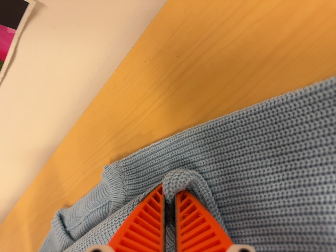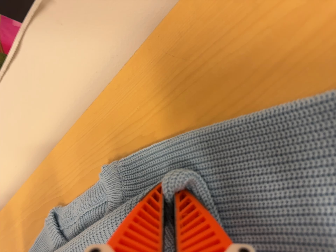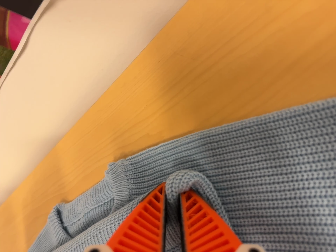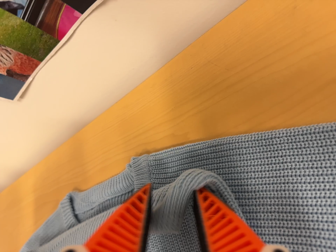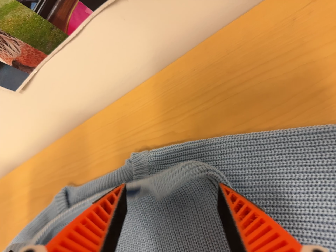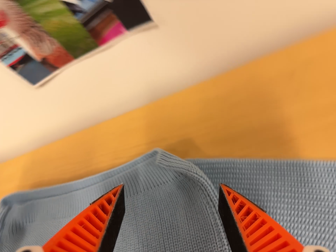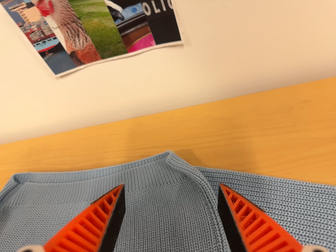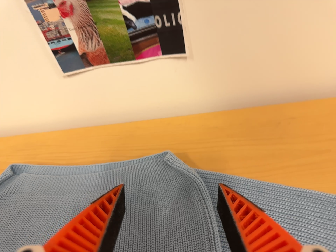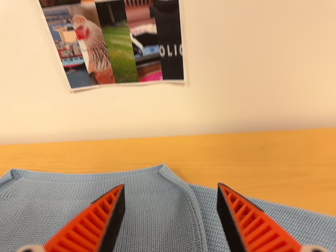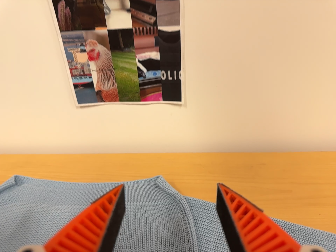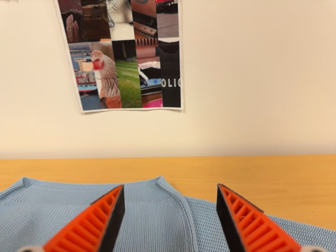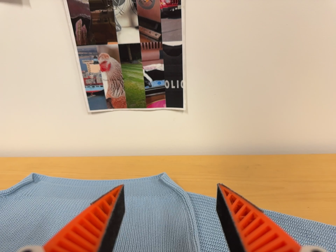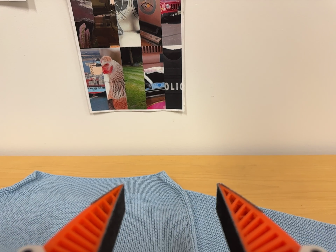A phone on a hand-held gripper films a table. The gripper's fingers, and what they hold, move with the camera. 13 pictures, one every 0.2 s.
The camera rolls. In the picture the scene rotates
clockwise.
0.0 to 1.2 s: The camera pans to its right by about 15 degrees. It travels to its left, backward and toward the bottom of its view, about 16 cm. Its aim tips toward the top of its view by about 20 degrees. It rolls about its line of sight by about 35 degrees, and the scene rotates clockwise.
1.2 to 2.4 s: The camera travels backward and toward the bottom of its view, about 18 cm, so what stands in front gets smaller. Its aim tips toward the top of its view by about 20 degrees. It rolls about its line of sight by about 10 degrees, and the scene rotates clockwise.
The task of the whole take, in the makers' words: fold up.
The film runs forward here.
